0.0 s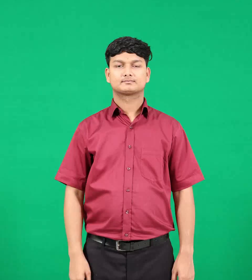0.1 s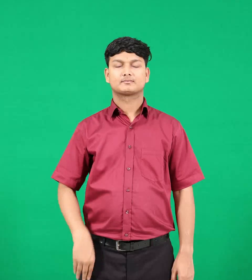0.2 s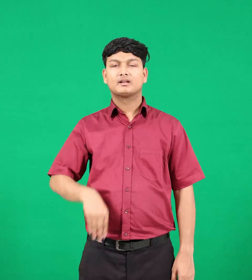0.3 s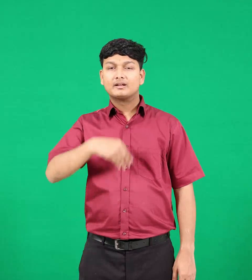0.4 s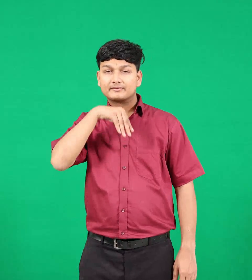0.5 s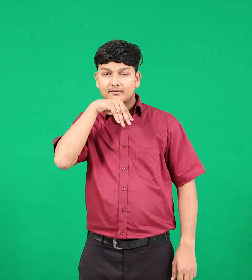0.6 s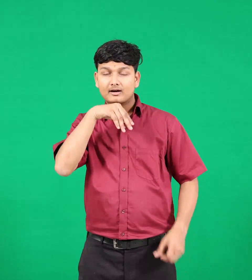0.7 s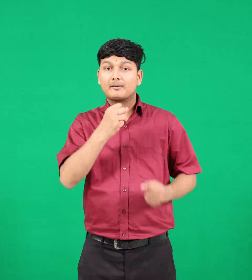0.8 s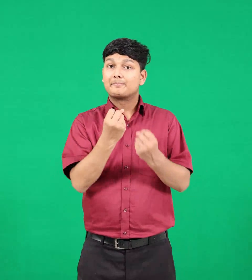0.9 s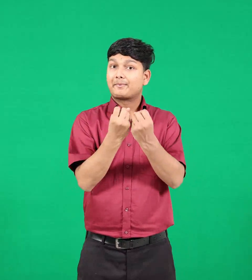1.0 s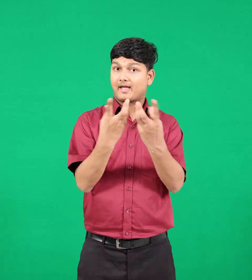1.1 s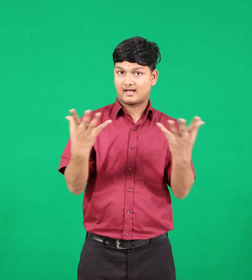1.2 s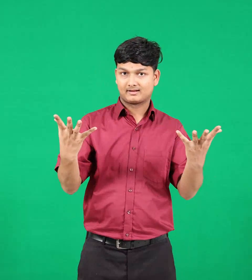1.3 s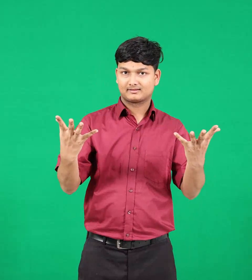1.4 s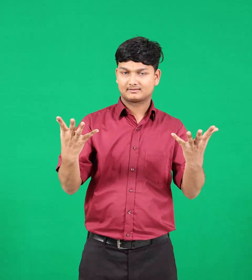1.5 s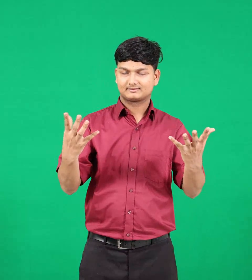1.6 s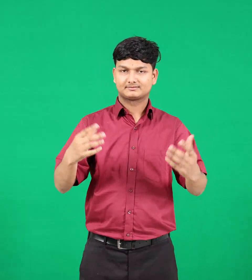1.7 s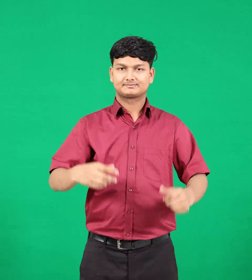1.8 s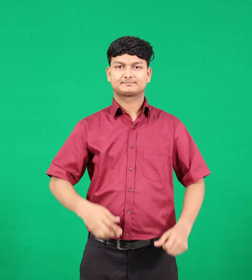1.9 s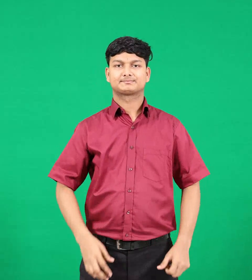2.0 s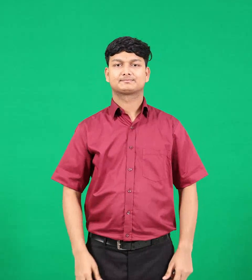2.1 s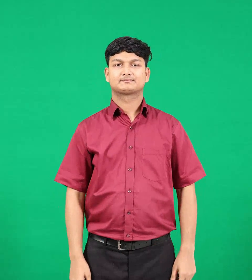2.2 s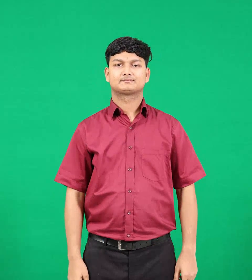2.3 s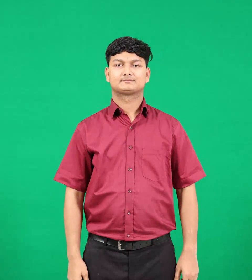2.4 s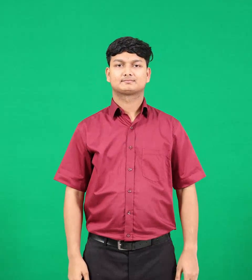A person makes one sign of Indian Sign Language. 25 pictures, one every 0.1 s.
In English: goats
